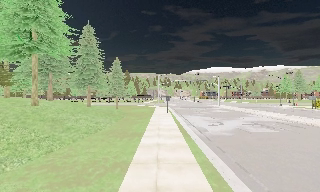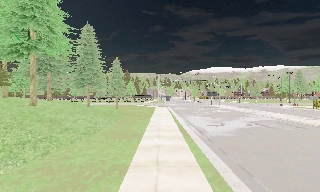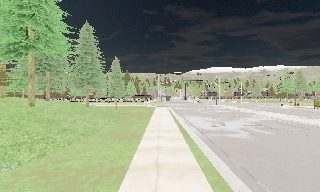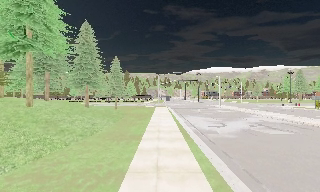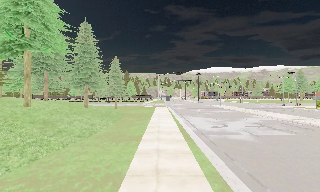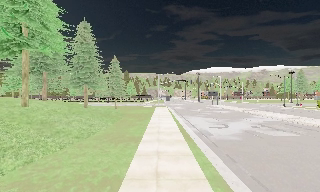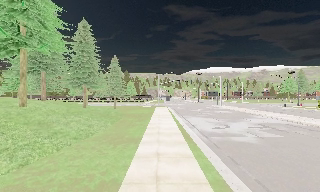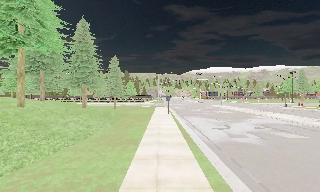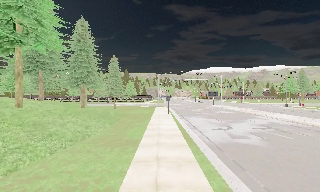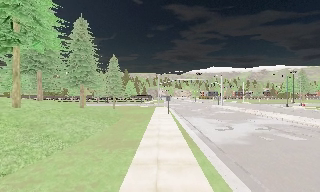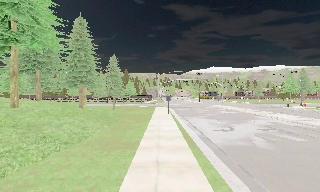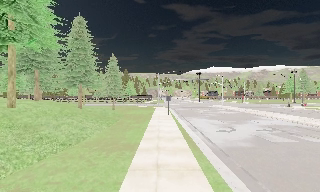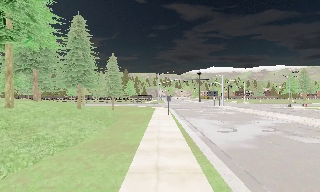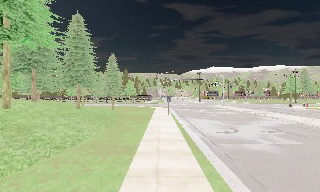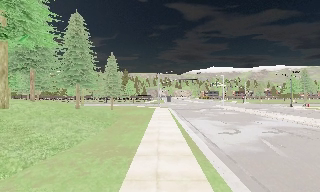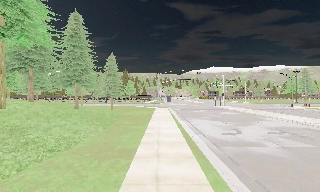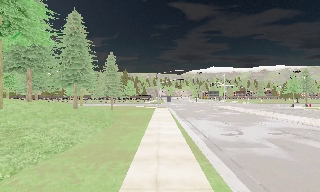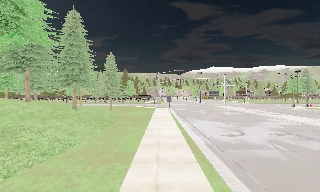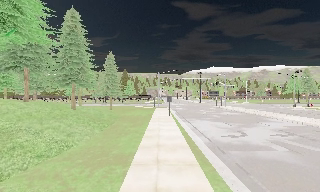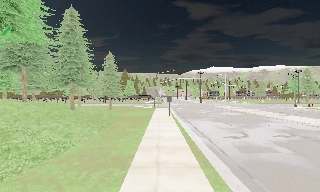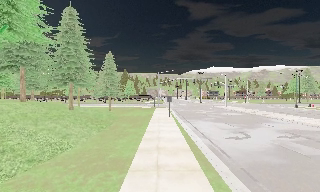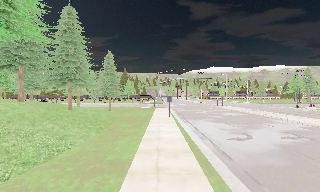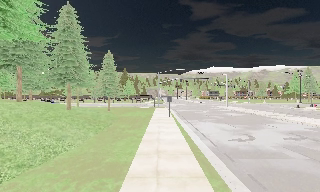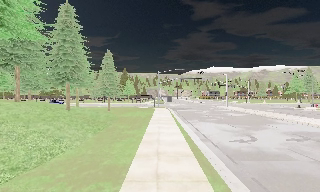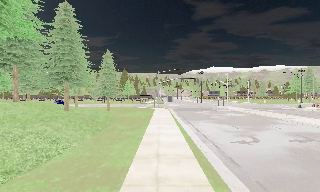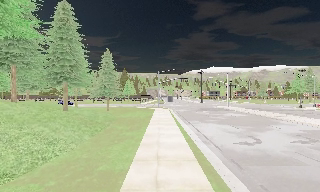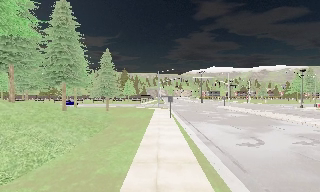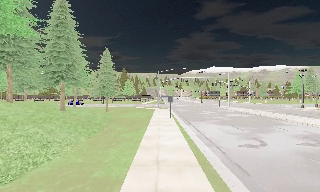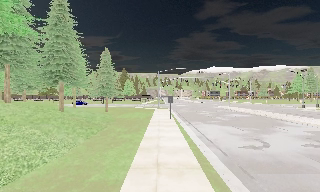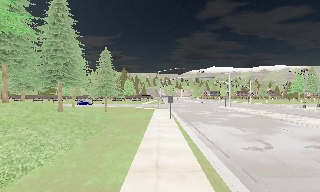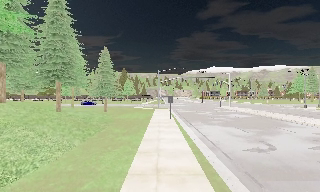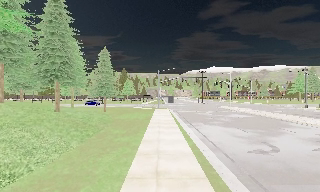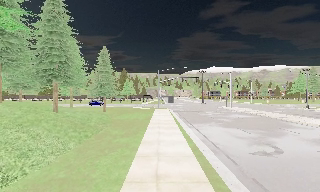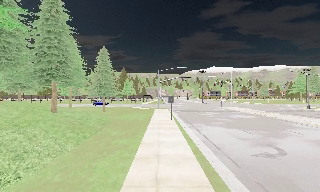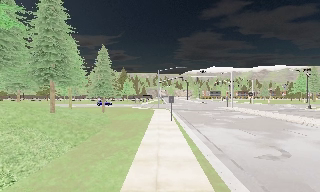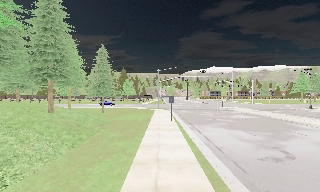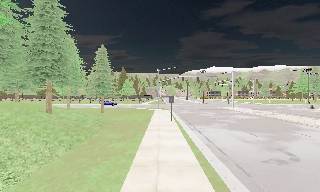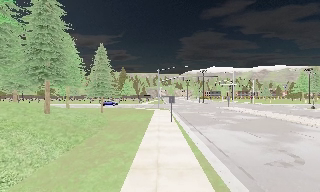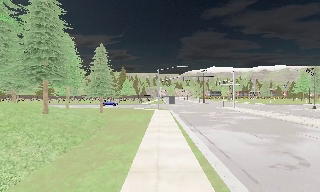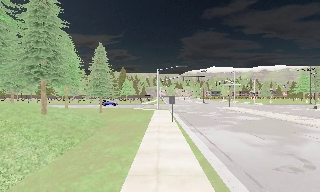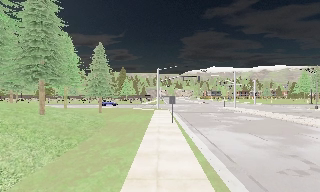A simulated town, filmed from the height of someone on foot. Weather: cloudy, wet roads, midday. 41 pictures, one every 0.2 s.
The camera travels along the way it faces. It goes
forward.
0.0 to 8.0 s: The camera travels forward, about 9 m, so what stands in front looms larger.
The film runs forward here.
